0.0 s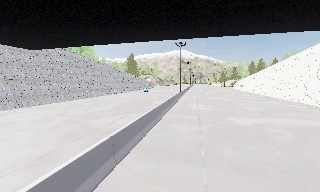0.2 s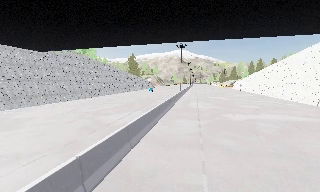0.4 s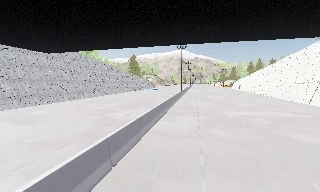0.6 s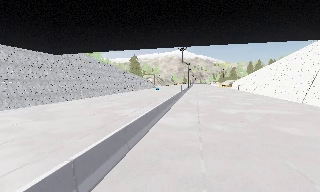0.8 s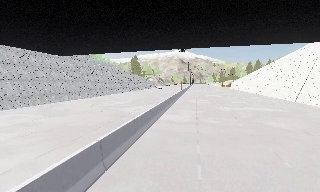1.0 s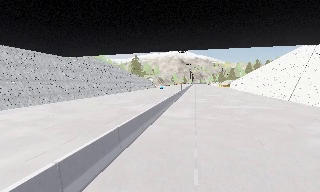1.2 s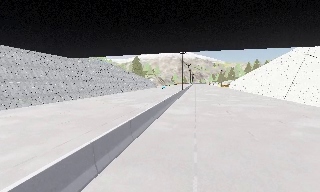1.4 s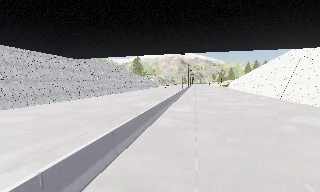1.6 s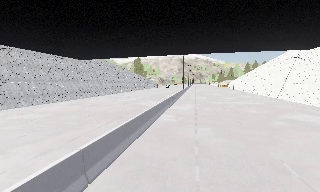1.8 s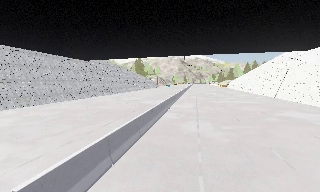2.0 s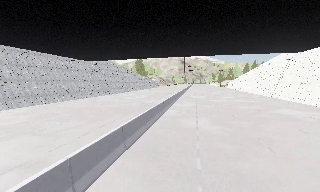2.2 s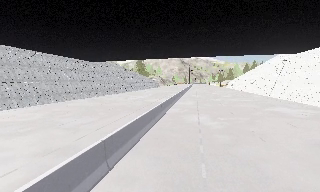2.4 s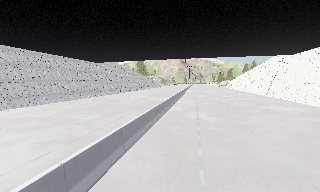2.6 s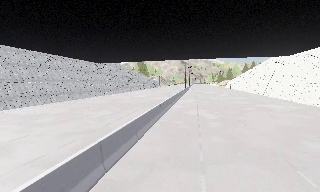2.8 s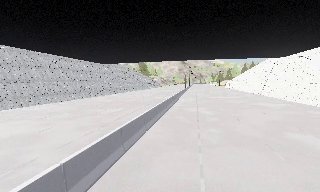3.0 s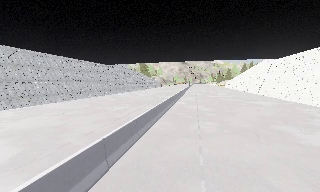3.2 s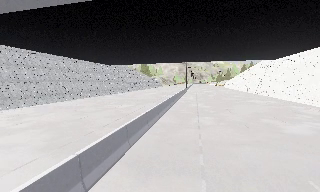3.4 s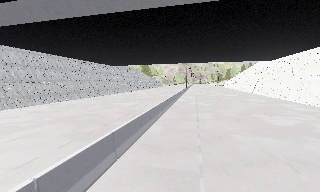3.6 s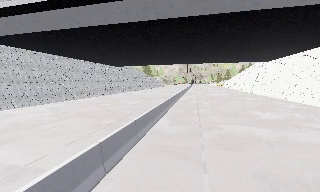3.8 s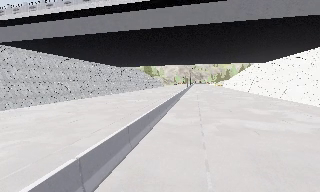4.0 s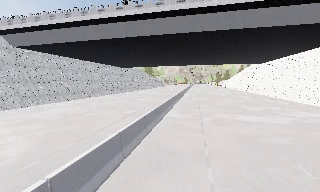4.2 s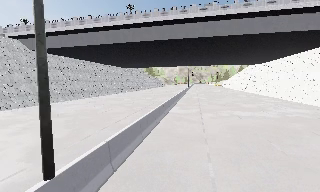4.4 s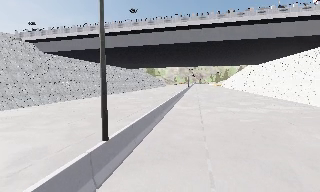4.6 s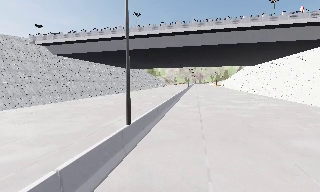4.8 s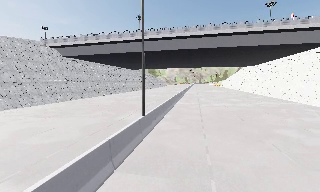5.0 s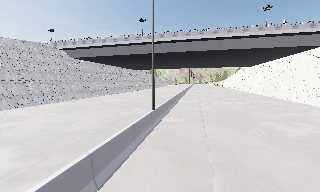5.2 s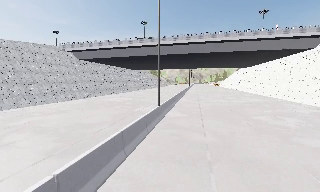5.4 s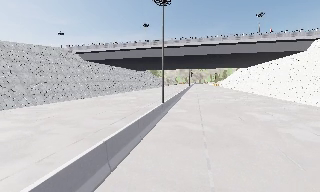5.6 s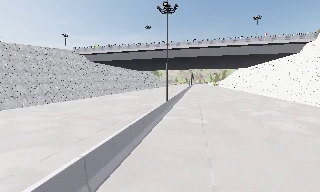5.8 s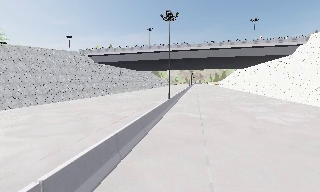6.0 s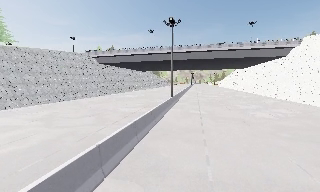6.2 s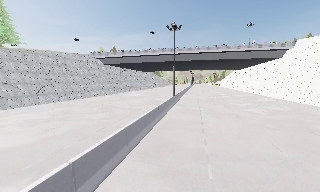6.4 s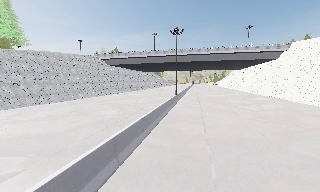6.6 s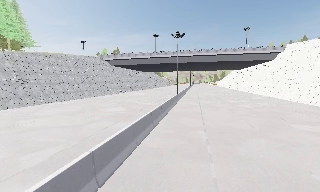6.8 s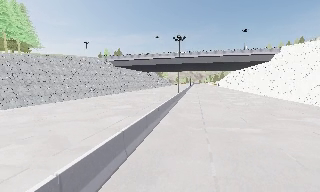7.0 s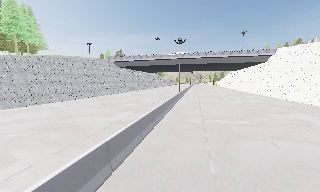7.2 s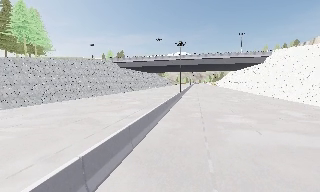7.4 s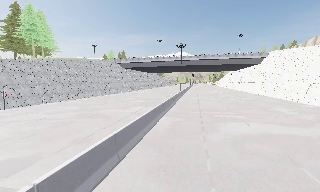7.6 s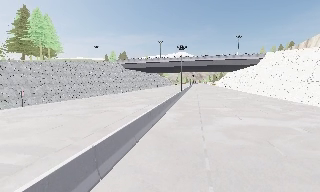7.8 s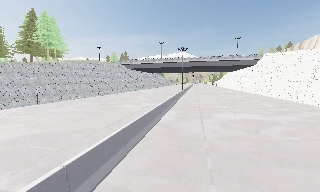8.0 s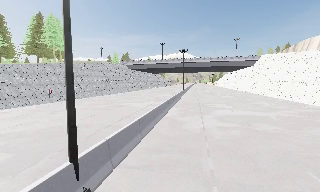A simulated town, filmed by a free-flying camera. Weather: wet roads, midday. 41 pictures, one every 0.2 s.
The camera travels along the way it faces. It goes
backward.
0.0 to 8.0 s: The camera travels backward, about 75 m, so what stands in front gets smaller.
The film runs backward here.
